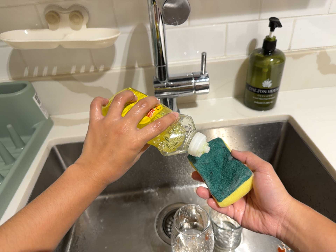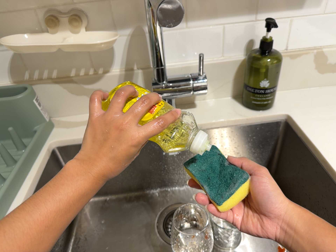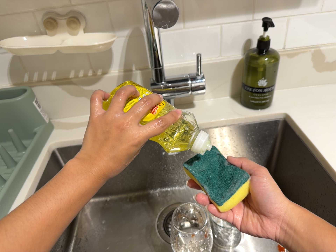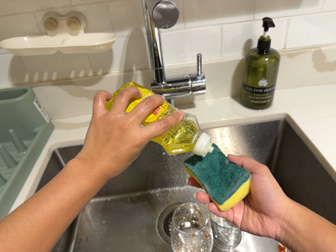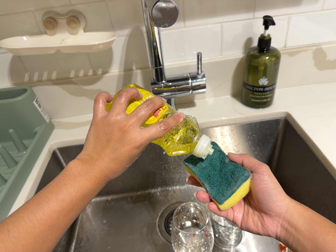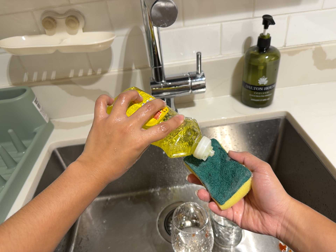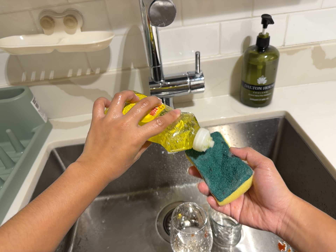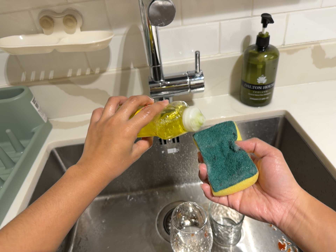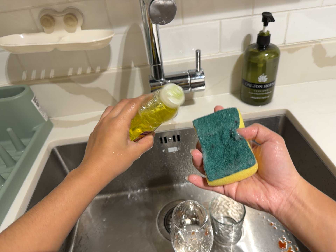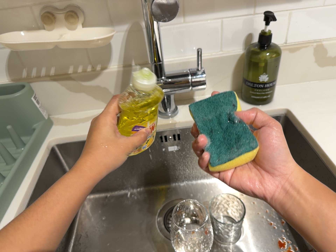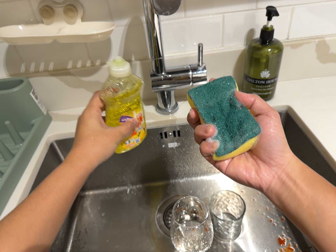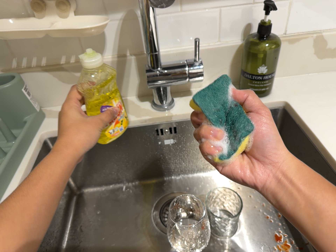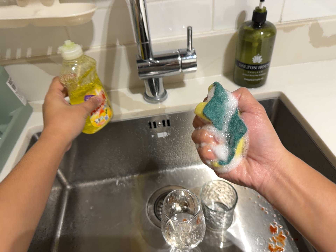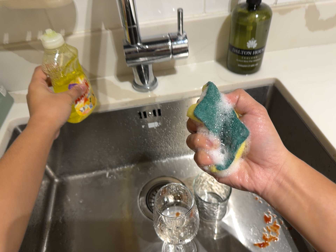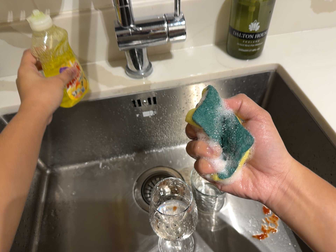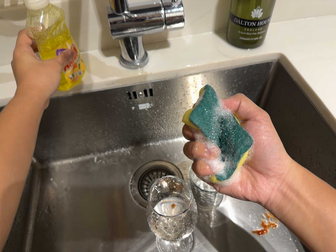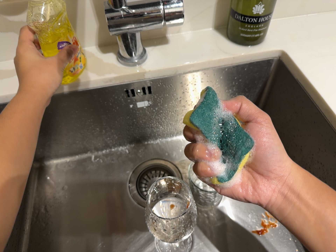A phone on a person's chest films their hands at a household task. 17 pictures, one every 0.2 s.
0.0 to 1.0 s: The camera keeps its place and its aim.
1.0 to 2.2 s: The camera shifts only a little, or ends up much as it began.
2.2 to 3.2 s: The camera travels forward, about 10 cm, so what stands in front looms larger. Its aim tips toward the bottom of its view by about 10 degrees, and the scene shifts upward.
The film runs forward here.
